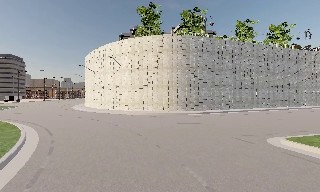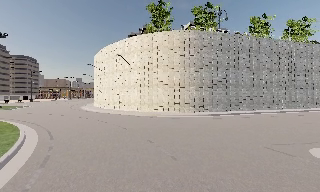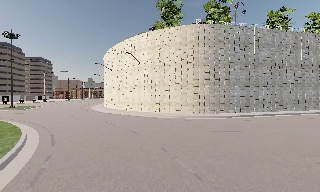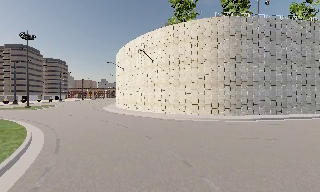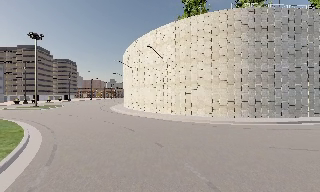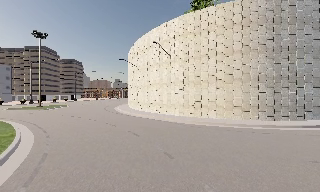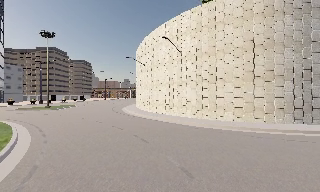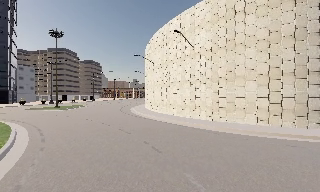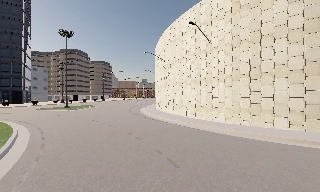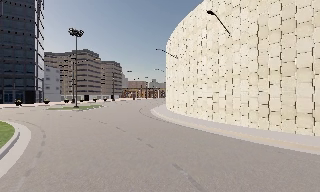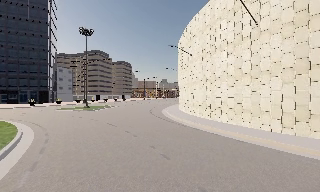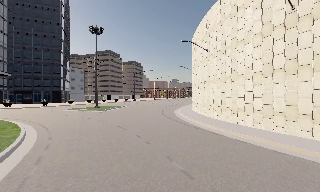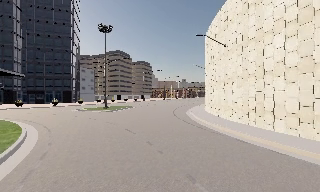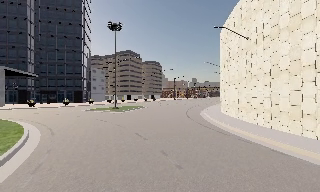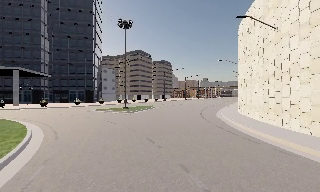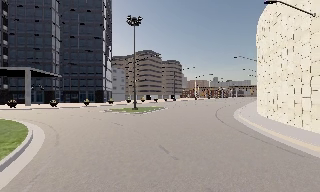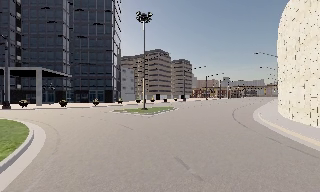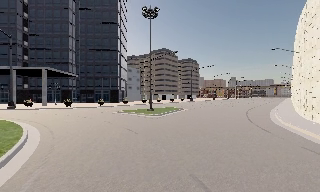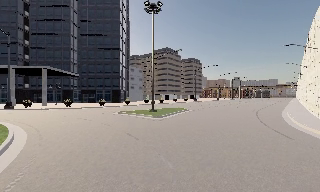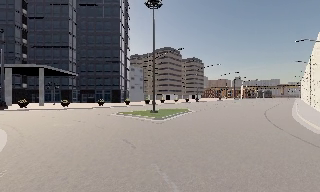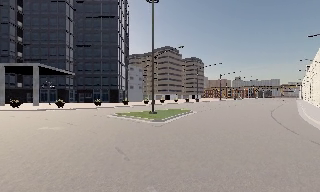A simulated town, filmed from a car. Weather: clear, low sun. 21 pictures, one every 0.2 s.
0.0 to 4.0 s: The camera swings to its left by about 55 degrees, and the scene slides to the right. It travels forward, about 20 m.
The film runs forward here.
